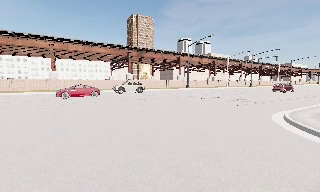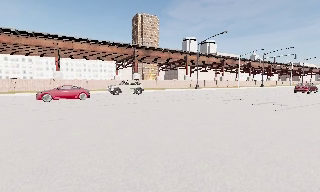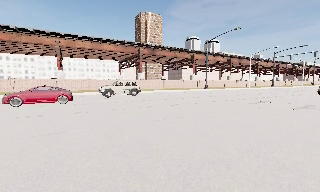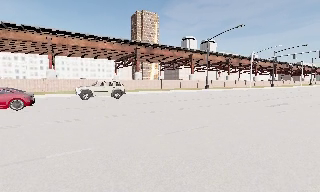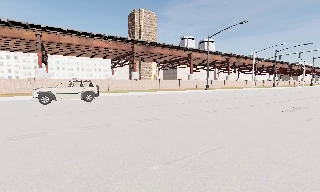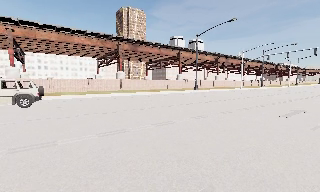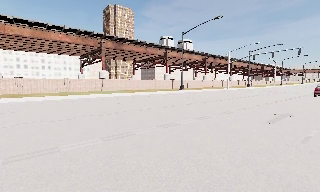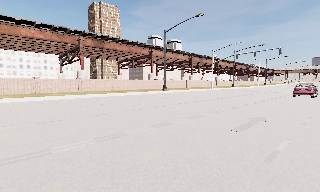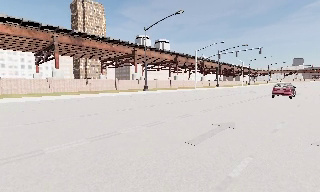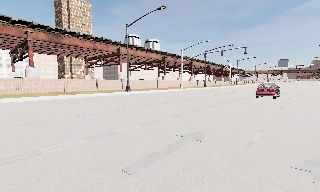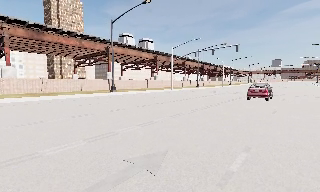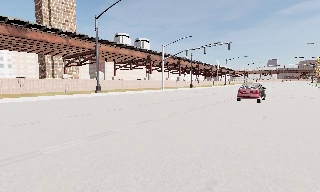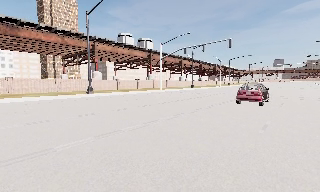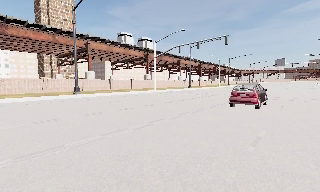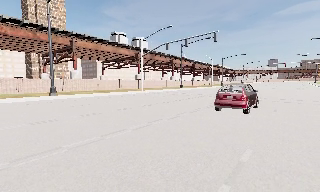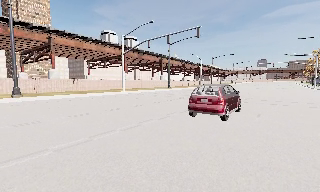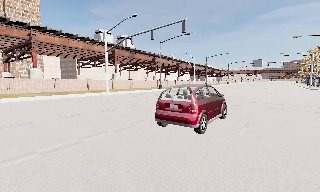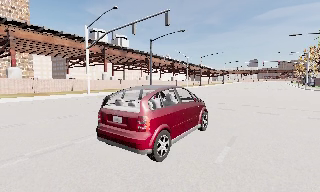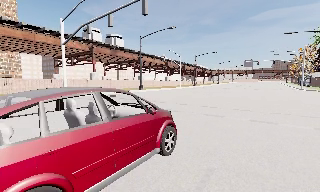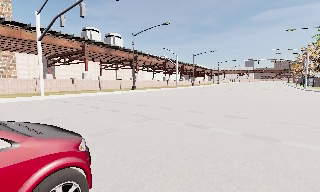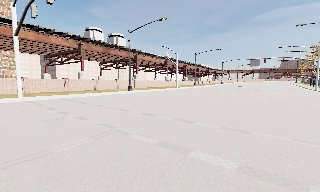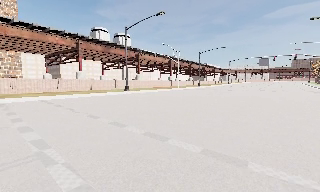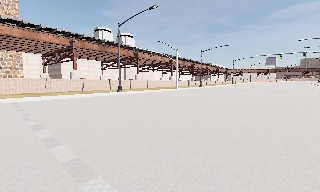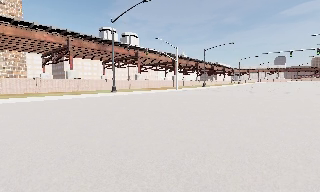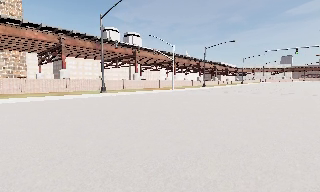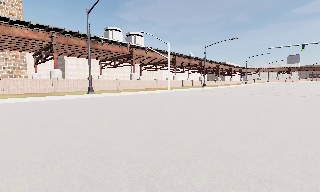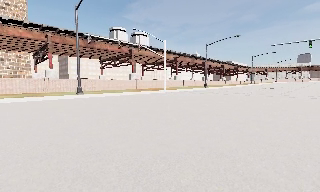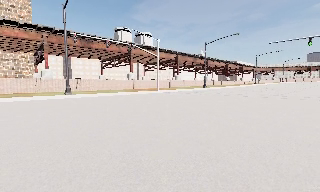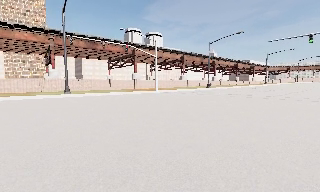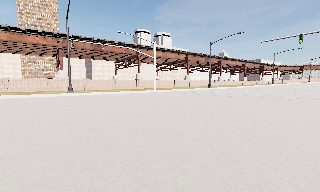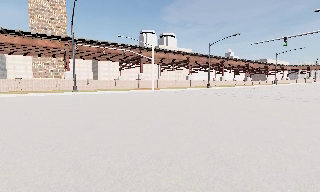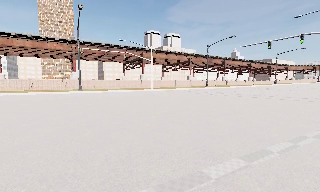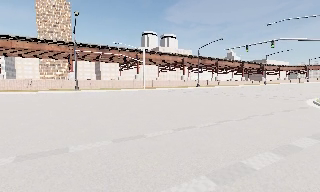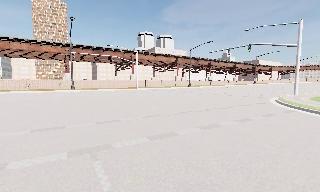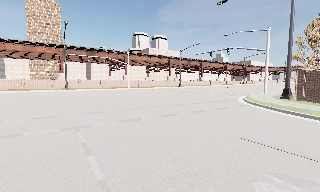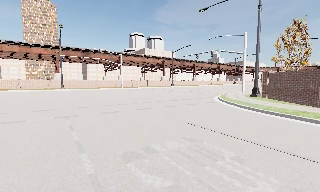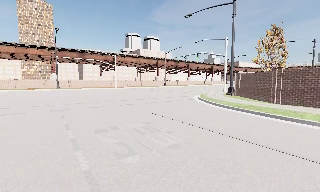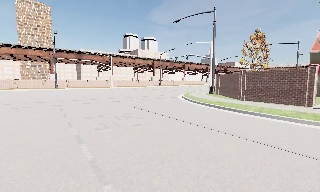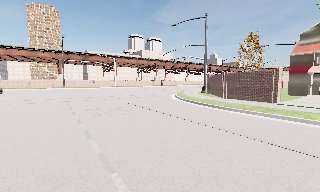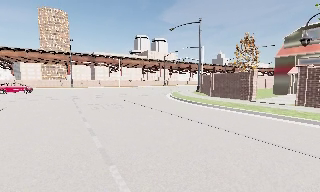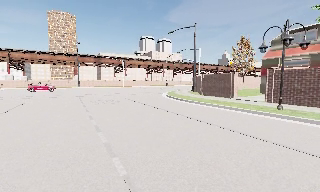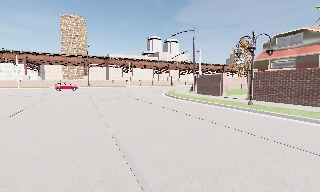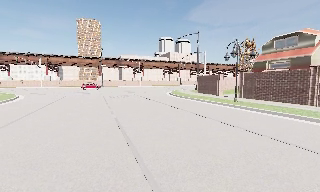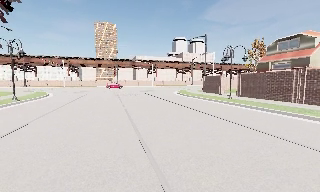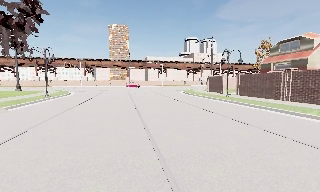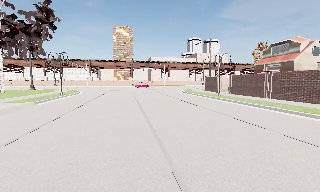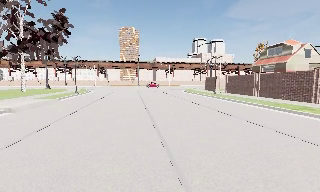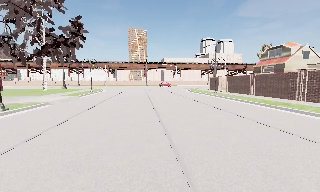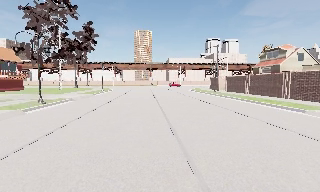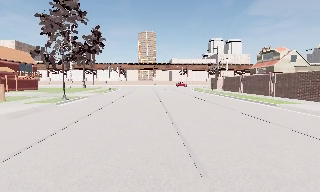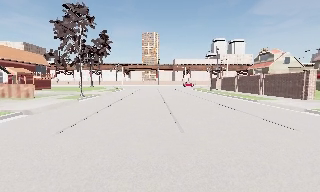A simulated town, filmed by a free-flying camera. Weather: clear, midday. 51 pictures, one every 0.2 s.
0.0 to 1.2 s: The camera travels forward, about 10 m, so what stands in front looms larger.
1.2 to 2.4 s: The camera swings to its right by about 10 degrees, and the scene slides to the left. It travels forward and to its right, about 11 m, so what stands in front looms larger.
2.4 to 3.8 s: The camera travels forward and to its right, about 14 m, so what stands in front looms larger.
3.8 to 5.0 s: The camera pans to its left, which is counterclockwise from overhead, by about 10 degrees. It travels forward and to its right, about 14 m, so what stands in front looms larger.
5.0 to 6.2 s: The camera pans to its left, which is counterclockwise from overhead, by about 15 degrees. It travels to its right, about 11 m, so close, fixed things drift to the left.
6.2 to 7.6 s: The camera travels backward and to its right, about 16 m, so what stands in front gets smaller.
7.6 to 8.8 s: The camera pans to its left, which is counterclockwise from overhead, by about 20 degrees. It travels backward and to its right, about 14 m, so what stands in front gets smaller.
8.8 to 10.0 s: The camera pans to its left, which is counterclockwise from overhead, by about 10 degrees. It travels backward, about 14 m, so what stands in front gets smaller.
The film runs forward here.
